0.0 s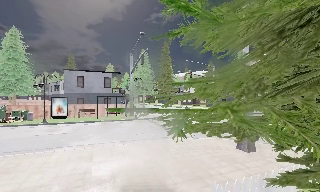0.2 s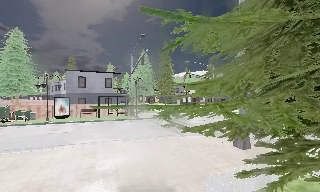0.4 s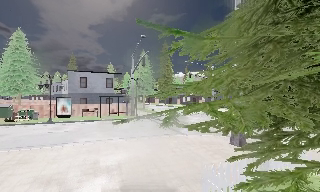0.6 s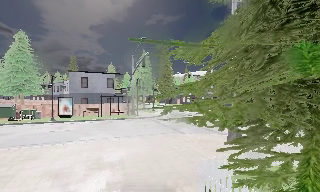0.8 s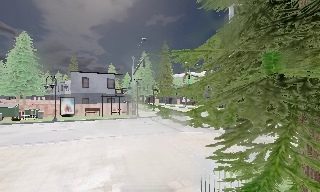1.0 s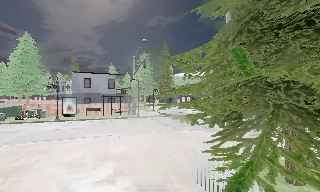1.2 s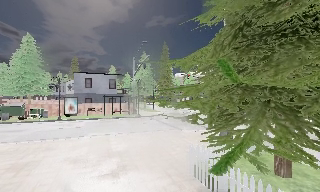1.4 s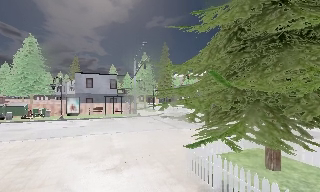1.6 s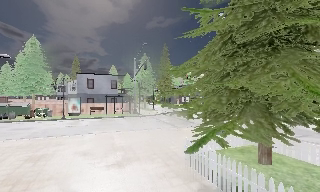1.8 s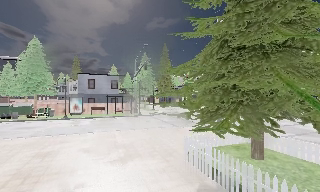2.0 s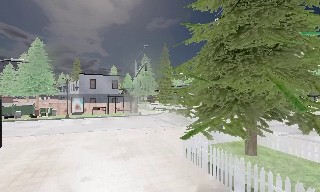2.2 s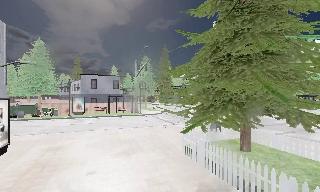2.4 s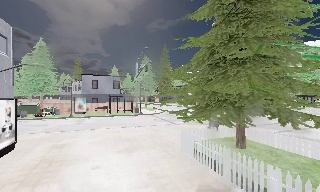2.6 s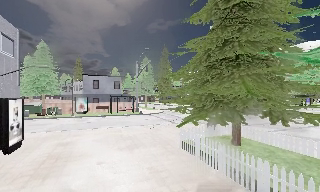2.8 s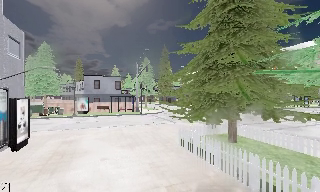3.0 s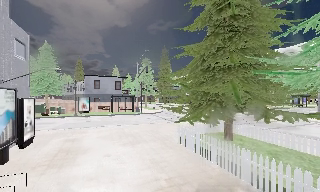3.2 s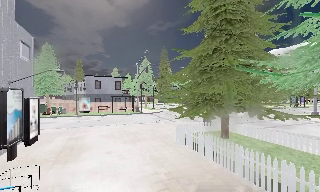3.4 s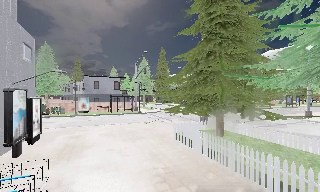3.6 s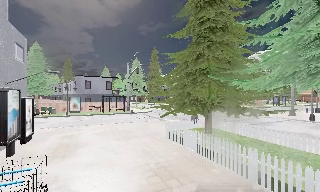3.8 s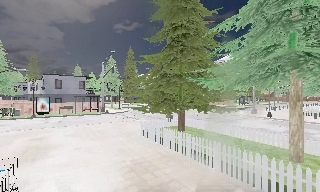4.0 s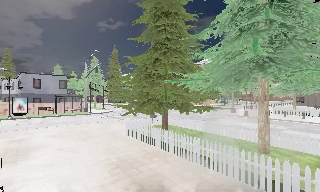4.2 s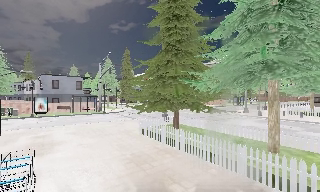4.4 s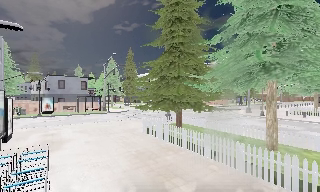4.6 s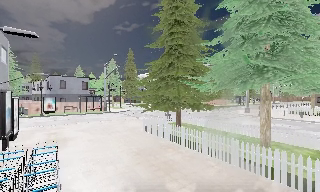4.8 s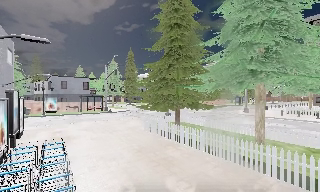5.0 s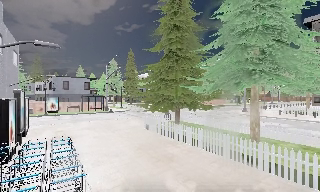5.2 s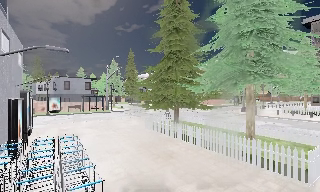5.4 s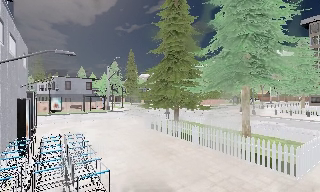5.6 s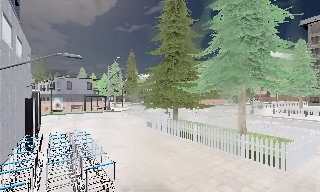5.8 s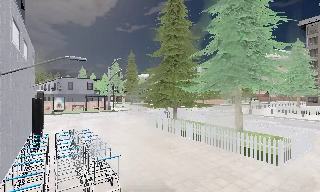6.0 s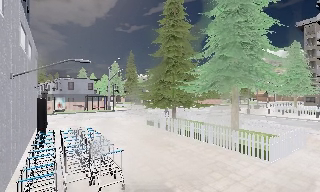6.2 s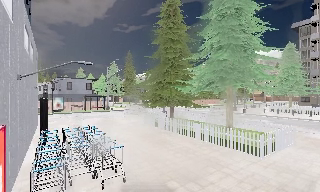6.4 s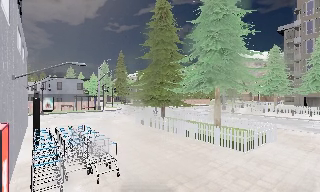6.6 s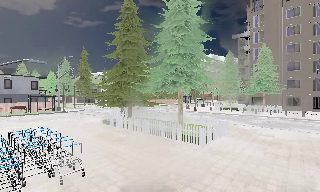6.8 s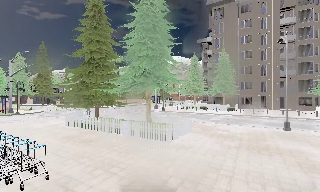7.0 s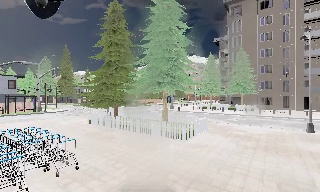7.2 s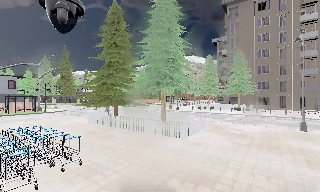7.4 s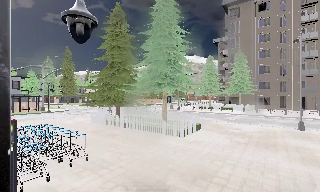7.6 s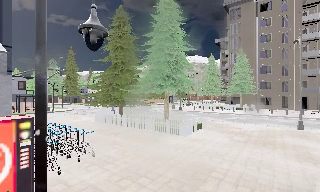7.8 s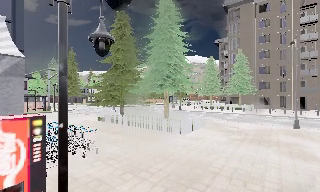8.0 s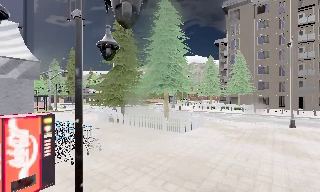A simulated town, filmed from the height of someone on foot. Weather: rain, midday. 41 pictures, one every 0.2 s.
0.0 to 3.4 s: The camera travels backward, about 6 m, so what stands in front gets smaller.
3.4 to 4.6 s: The camera swings to its right by about 10 degrees, and the scene slides to the left. It travels backward, about 2.5 m, so what stands in front gets smaller.
4.6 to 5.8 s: The camera travels backward, about 2.5 m, so what stands in front gets smaller.
5.8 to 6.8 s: The camera pans to its right, which is clockwise from overhead, by about 25 degrees. It travels backward, about 2 m, so what stands in front gets smaller.
6.8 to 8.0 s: The camera travels backward, about 2.5 m, so what stands in front gets smaller.
The film runs backward here.
